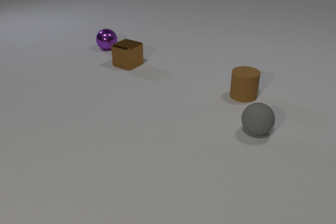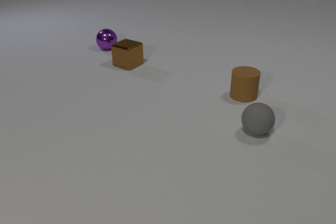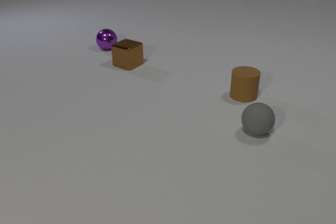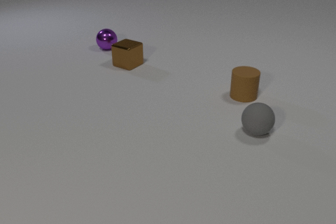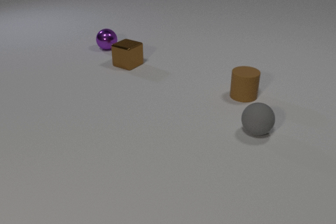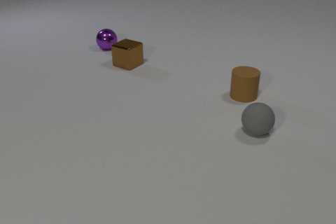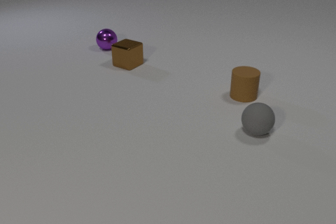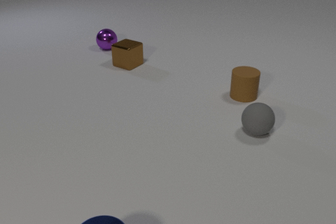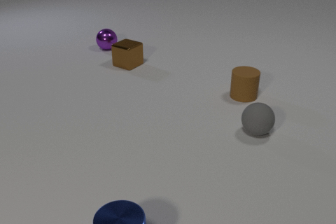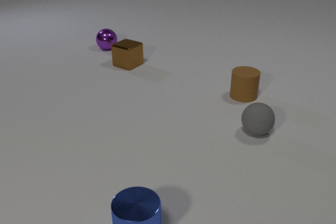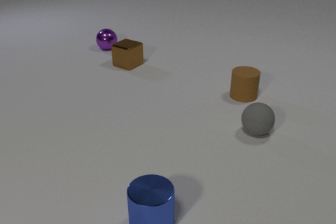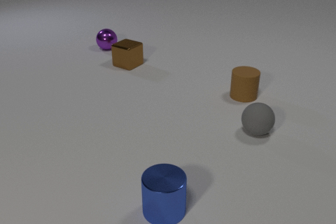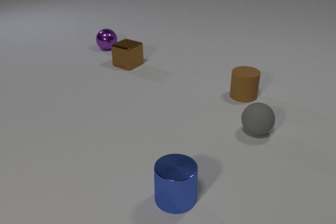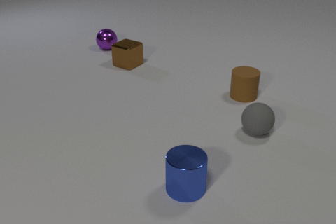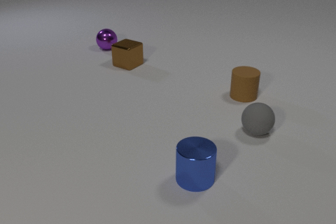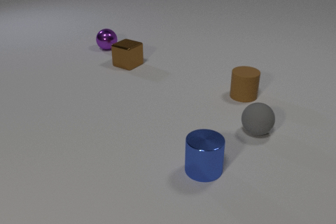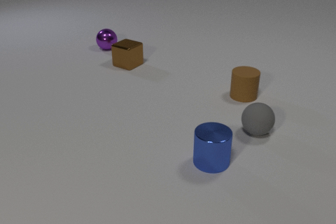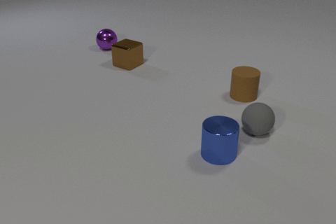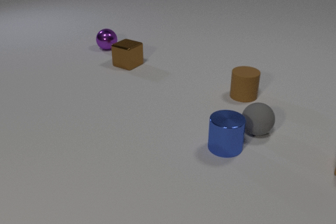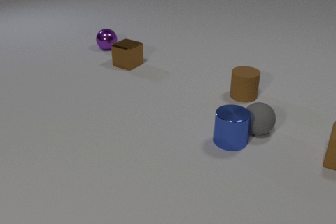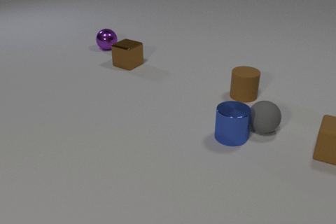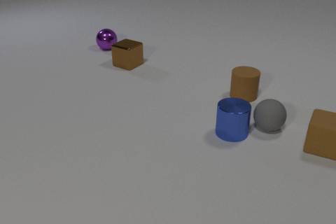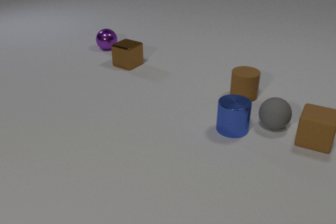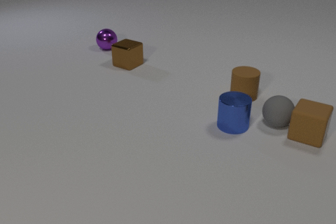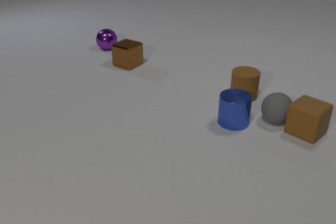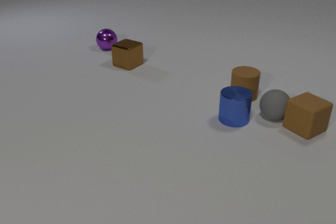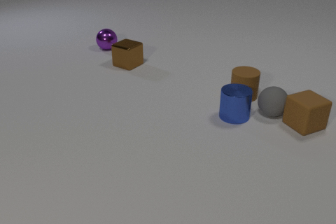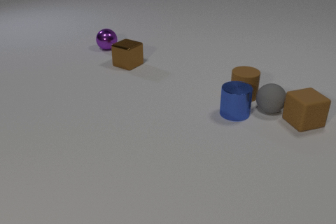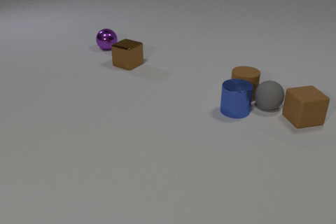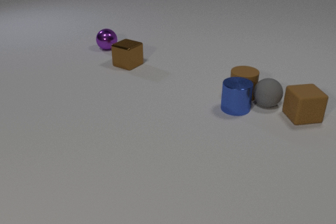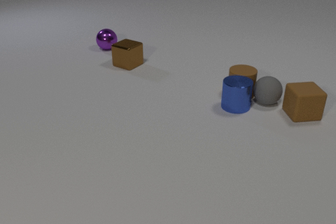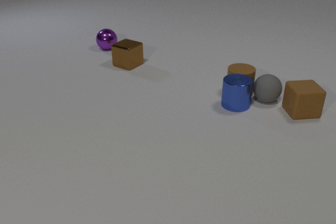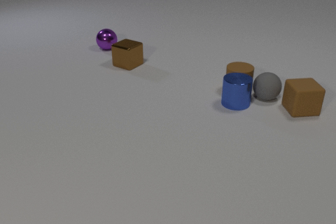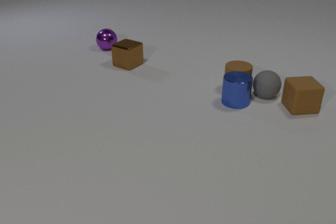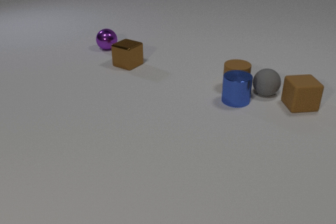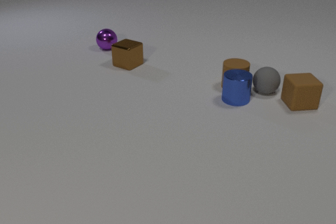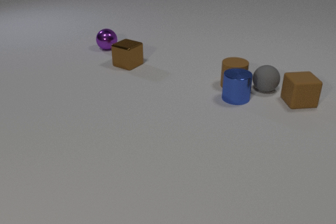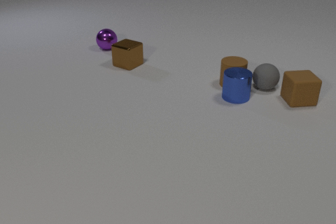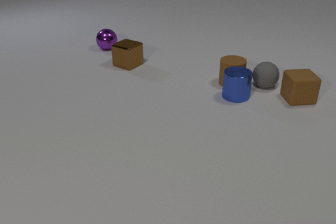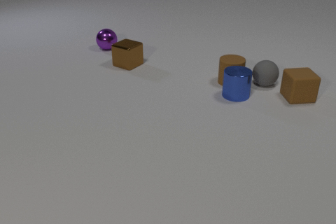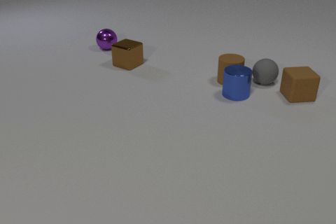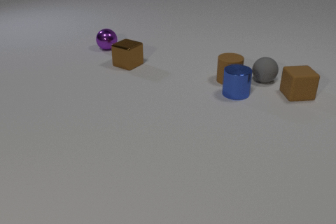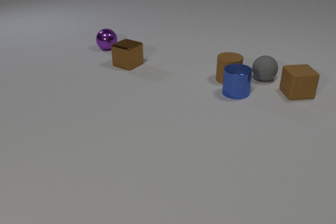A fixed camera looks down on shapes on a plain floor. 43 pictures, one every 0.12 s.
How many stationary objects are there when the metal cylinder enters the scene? 4.
What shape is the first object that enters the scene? cylinder.
Are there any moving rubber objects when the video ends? yes.
0.00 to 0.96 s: The blue metal cylinder comes in at the bottom edge, slides away from the camera and to the right.
0.96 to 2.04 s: The blue metal cylinder slides away from the camera and to the right.
2.04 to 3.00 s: The blue metal cylinder slides away from the camera. The gray rubber sphere rolls away from the camera and to the right. The brown rubber cube comes in at the right edge, slides away from the camera and to the left, spins clockwise seen from above by about 30 degrees, its near face sliding to the left. The blue metal cylinder and the gray rubber sphere collide. The gray rubber sphere and the brown rubber cube collide.
3.00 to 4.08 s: The blue metal cylinder slides away from the camera. The gray rubber sphere rolls away from the camera. The brown rubber cylinder slides away from the camera and to the left. The brown rubber cube slides away from the camera, spins so that its near face slides to the left, clockwise seen from above. The gray rubber sphere and the brown rubber cylinder collide. The blue metal cylinder and the brown rubber cylinder collide.
4.08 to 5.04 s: The blue metal cylinder slides away from the camera. The gray rubber sphere rolls away from the camera. The brown rubber cylinder slides away from the camera and to the left. The brown rubber cube slides away from the camera.
